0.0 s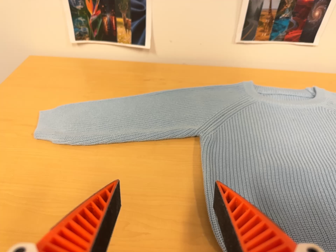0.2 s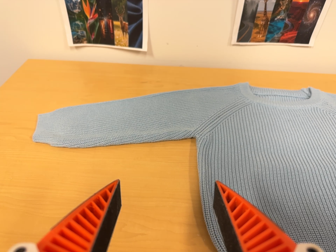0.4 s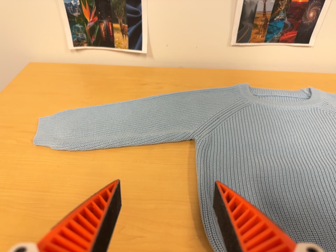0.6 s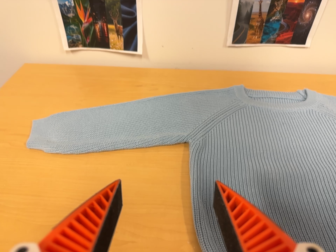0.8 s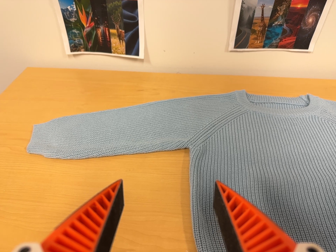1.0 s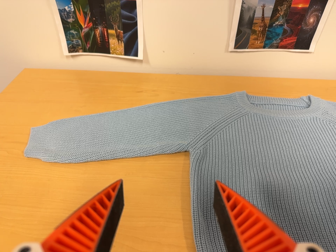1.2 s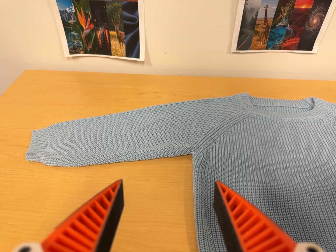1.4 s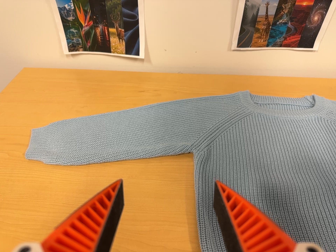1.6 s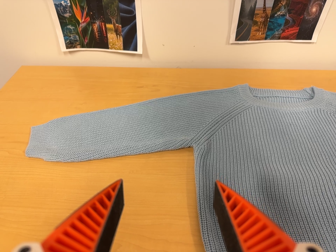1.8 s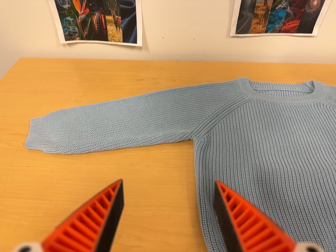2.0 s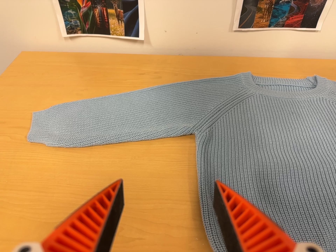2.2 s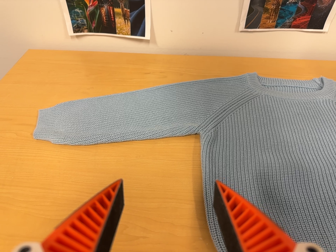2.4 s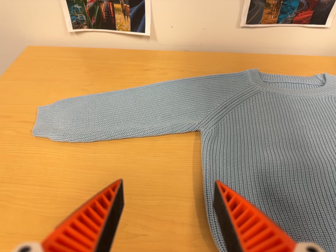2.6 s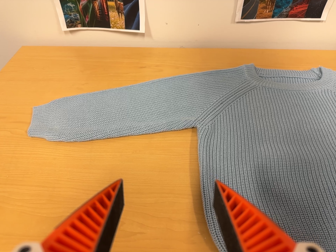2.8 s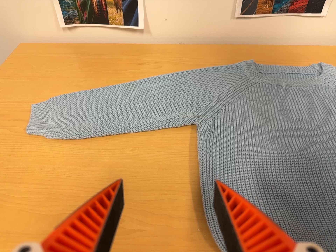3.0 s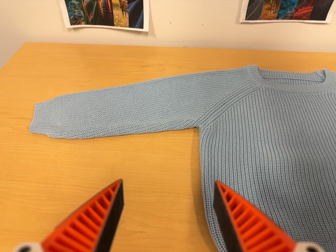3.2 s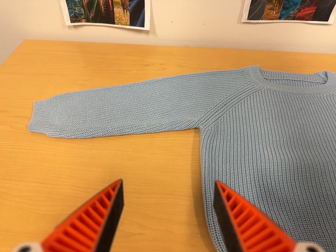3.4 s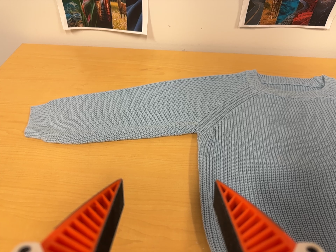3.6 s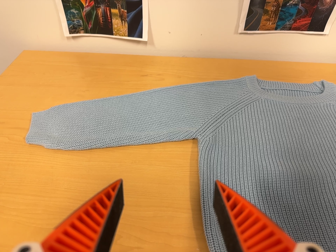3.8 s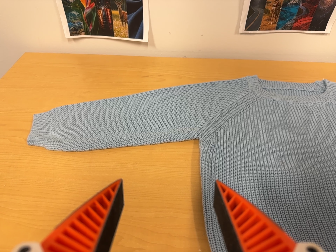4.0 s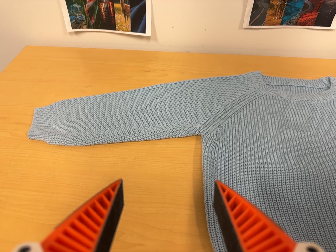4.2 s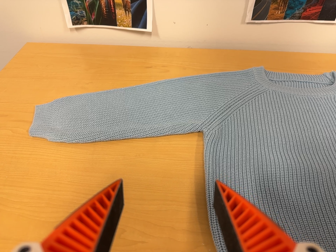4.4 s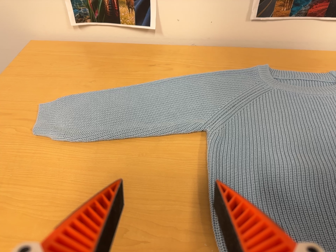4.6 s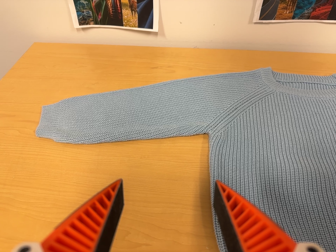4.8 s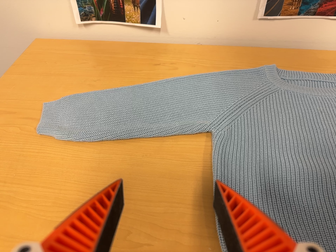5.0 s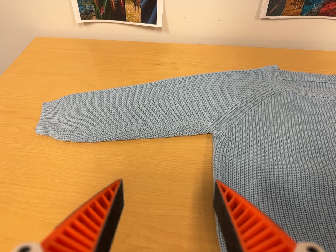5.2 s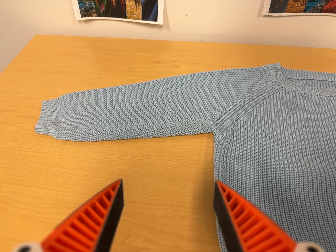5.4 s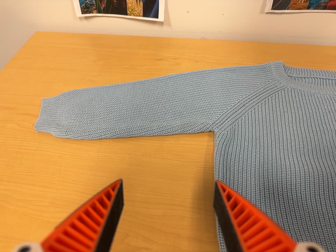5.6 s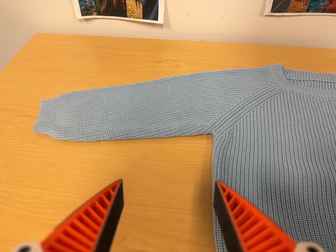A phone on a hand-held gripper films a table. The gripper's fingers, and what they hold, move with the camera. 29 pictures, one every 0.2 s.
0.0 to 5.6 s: The camera travels forward and toward the top of its view, about 8 cm, so what stands in front looms larger.
The film runs forward here.
